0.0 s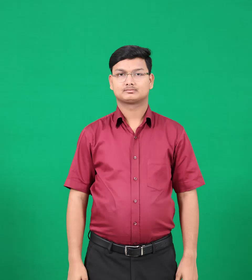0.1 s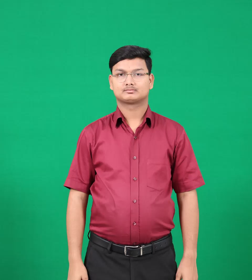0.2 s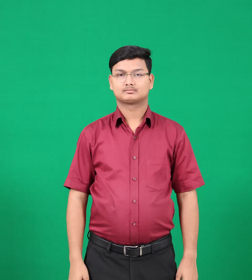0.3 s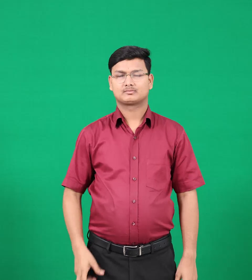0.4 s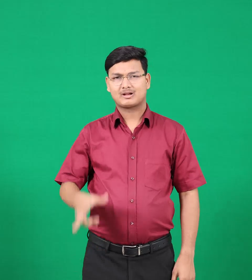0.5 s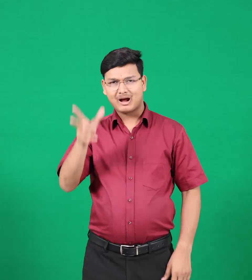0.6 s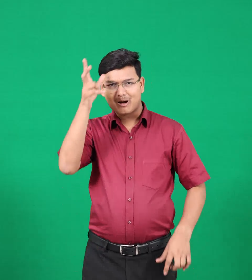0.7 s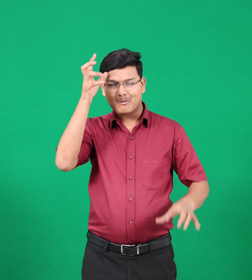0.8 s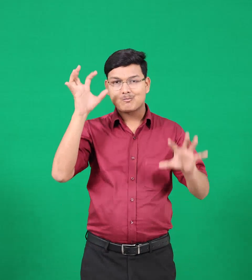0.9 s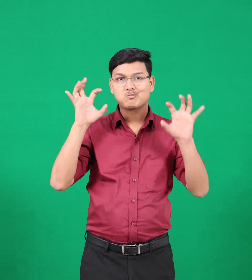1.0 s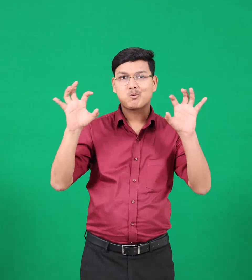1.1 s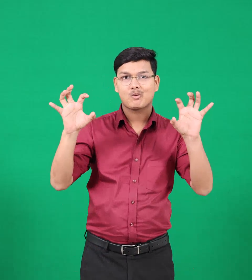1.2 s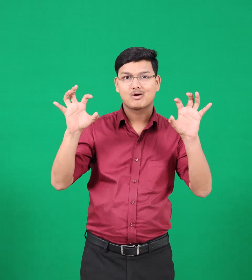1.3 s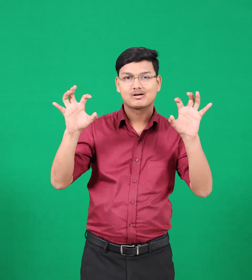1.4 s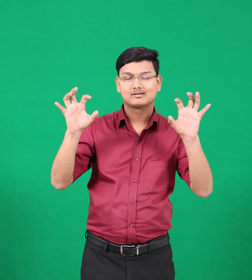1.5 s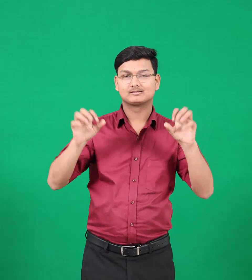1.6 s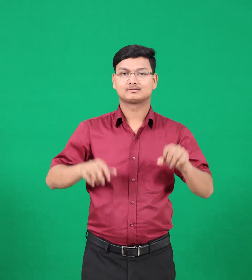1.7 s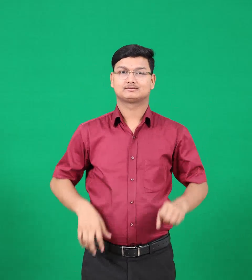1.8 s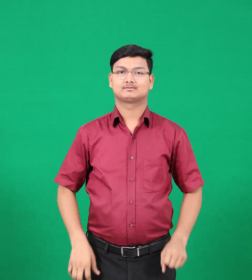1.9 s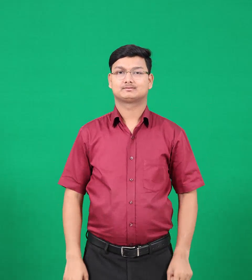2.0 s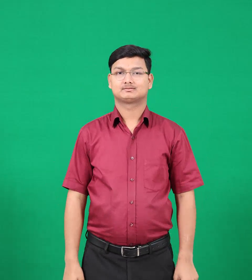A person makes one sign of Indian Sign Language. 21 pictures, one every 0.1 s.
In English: demon
